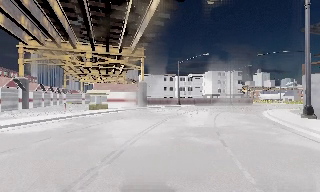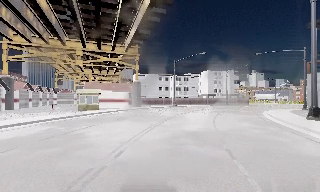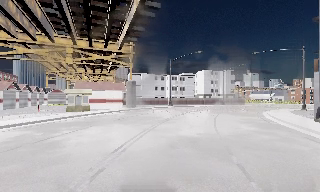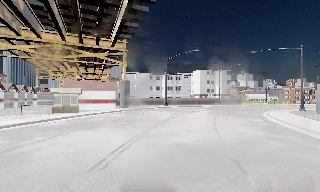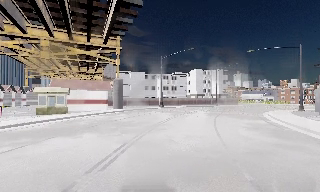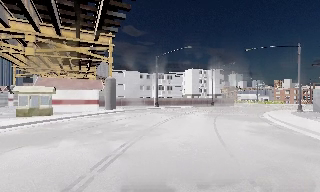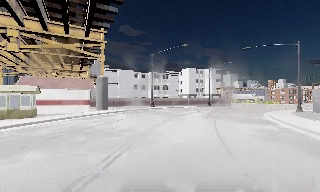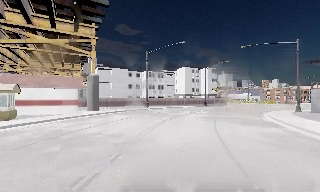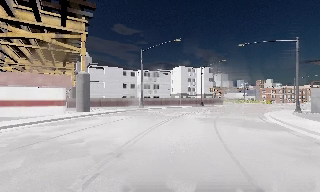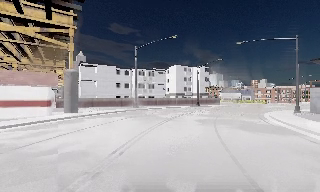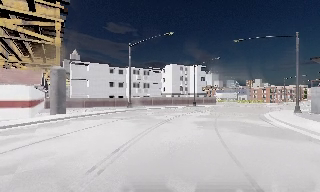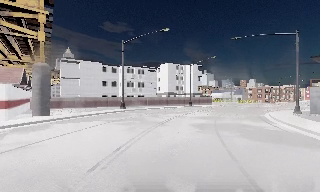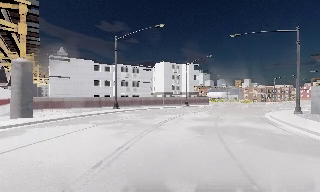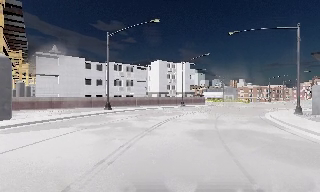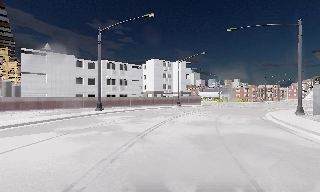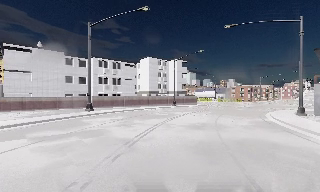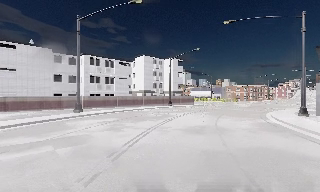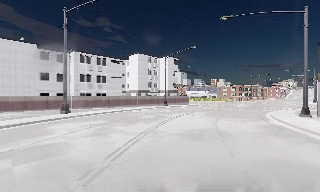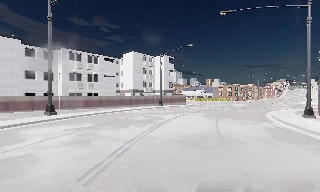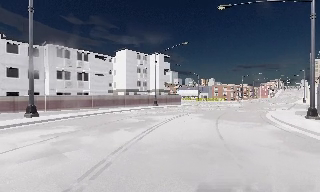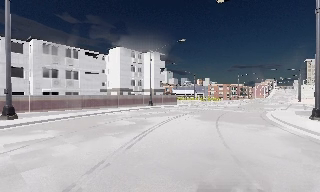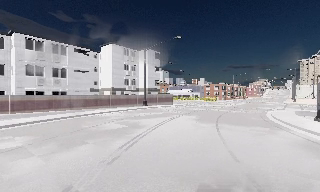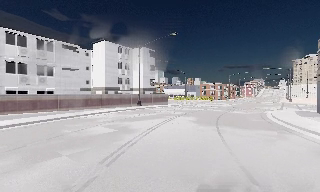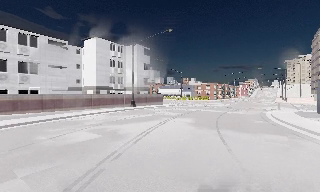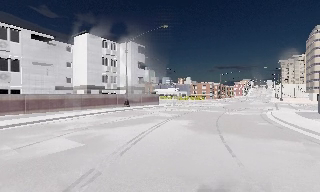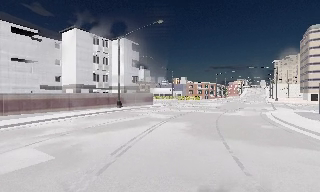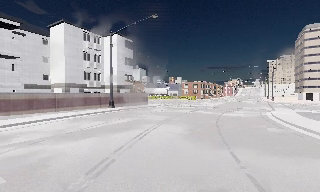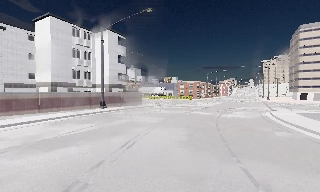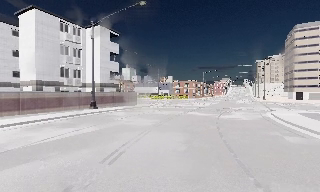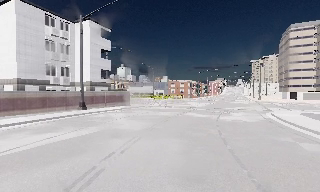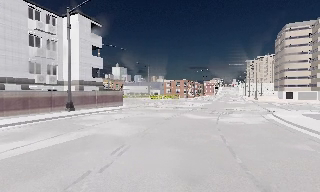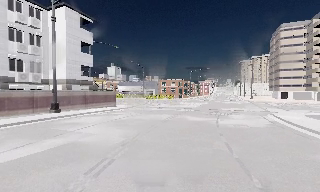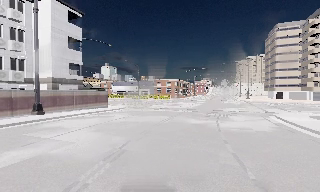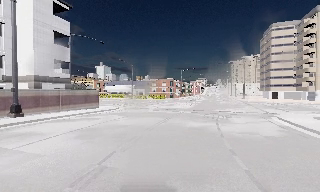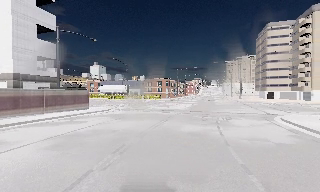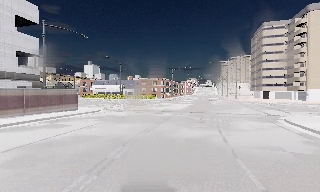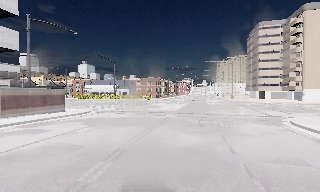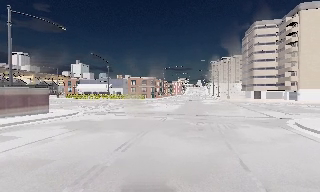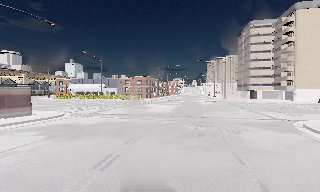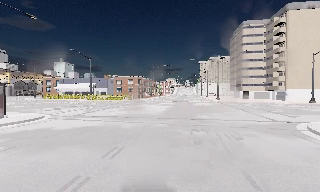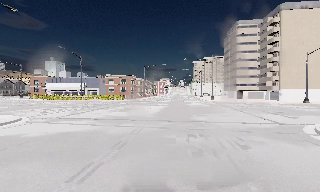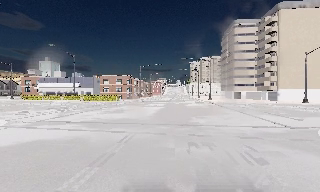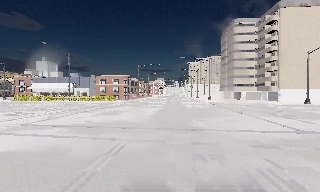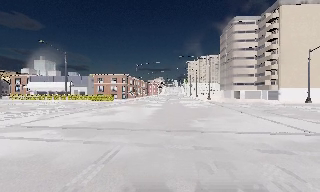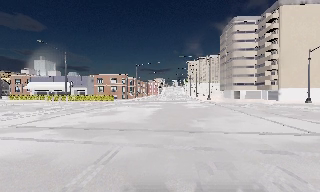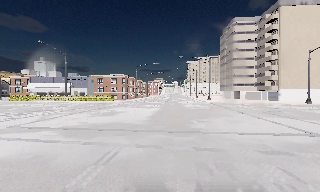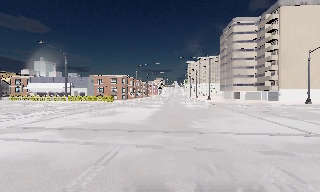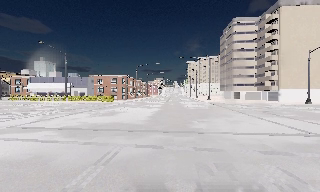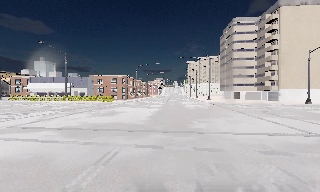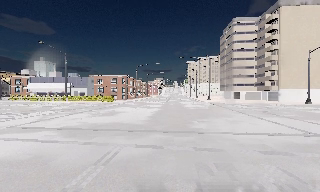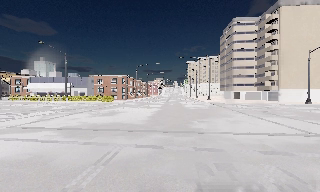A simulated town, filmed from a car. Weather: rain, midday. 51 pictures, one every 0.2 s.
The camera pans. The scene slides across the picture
to the left.
The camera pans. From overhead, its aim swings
clockwise.
0.0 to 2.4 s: The camera swings to its right by about 20 degrees, and the scene slides to the left. It travels forward, about 14 m, so what stands in front looms larger.
2.4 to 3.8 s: The scene slides to the left, as the camera pans about 10 degrees to its right. It travels forward, about 8 m, so what stands in front looms larger.
3.8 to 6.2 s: The camera swings to its right by about 20 degrees, and the scene slides to the left. It travels forward, about 15 m, so what stands in front looms larger.
6.2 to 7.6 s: The scene slides to the left, as the camera pans about 10 degrees to its right. It travels forward, about 8 m, so what stands in front looms larger.
7.6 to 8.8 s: The camera travels forward, about 5 m, so what stands in front looms larger. It loses speed.
8.8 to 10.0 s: The camera keeps its place and its aim.
The film runs forward here.
